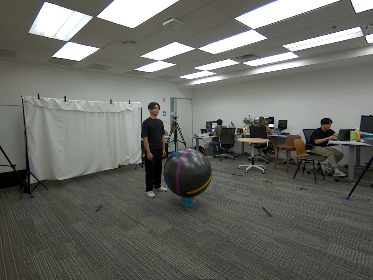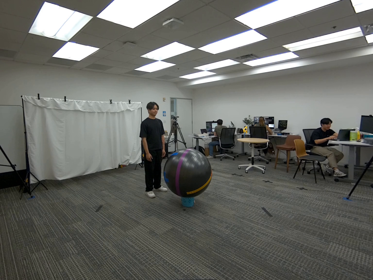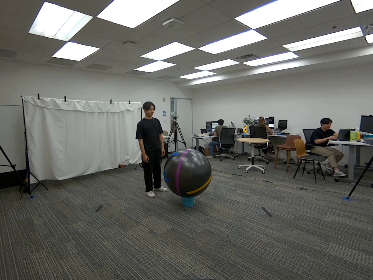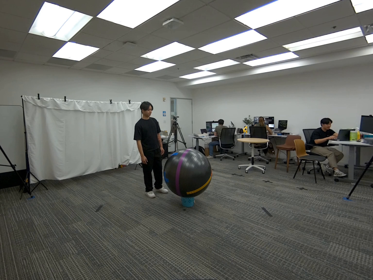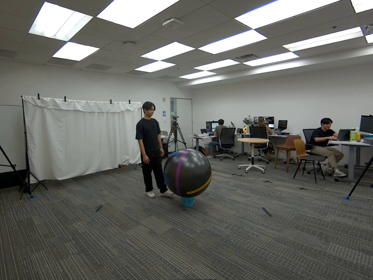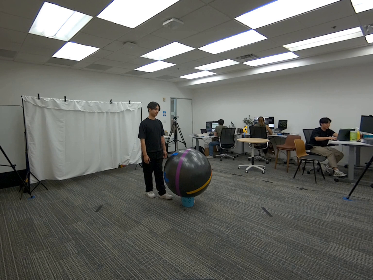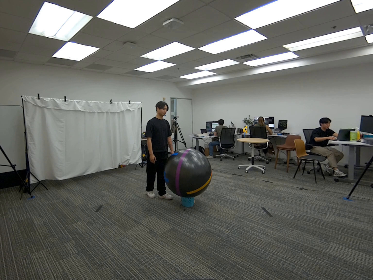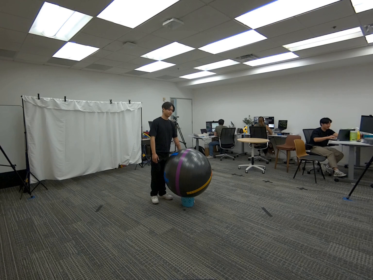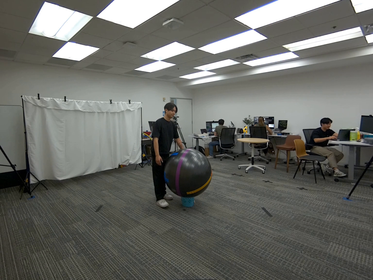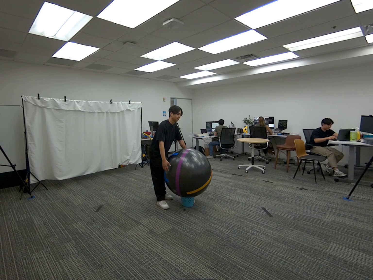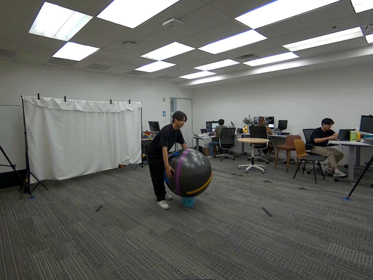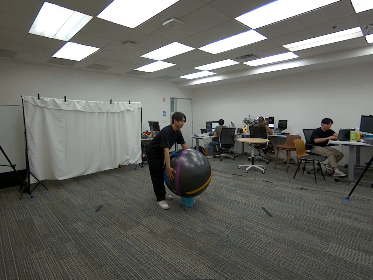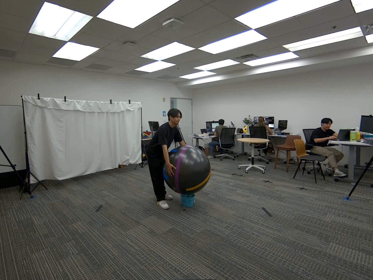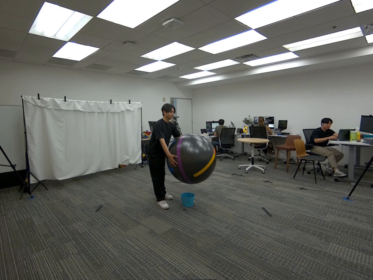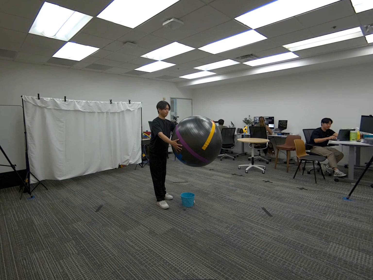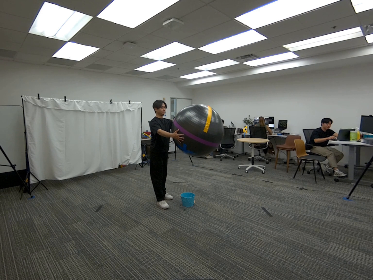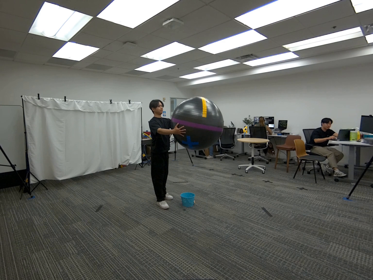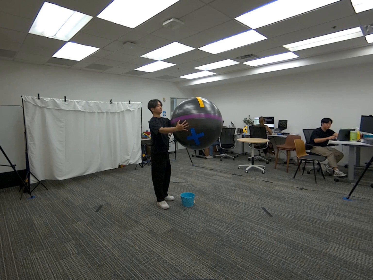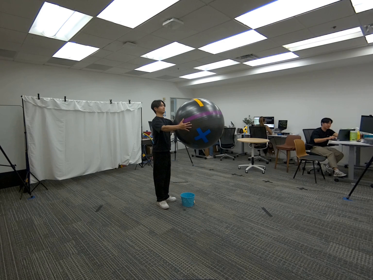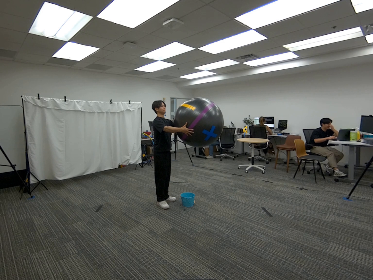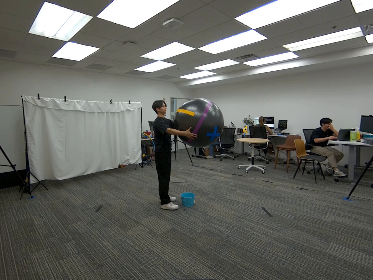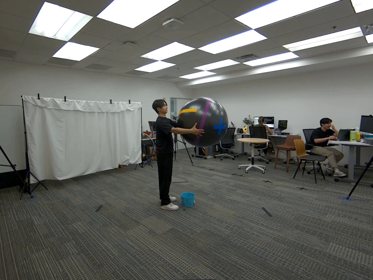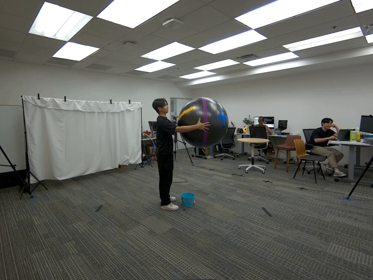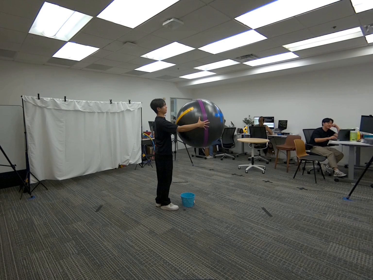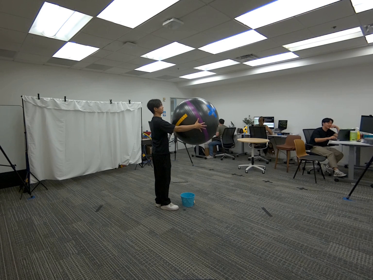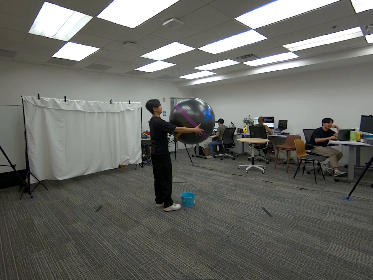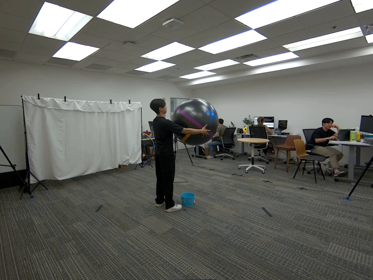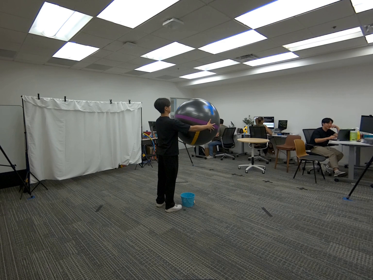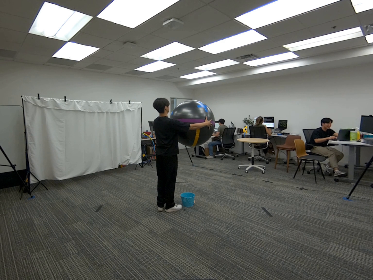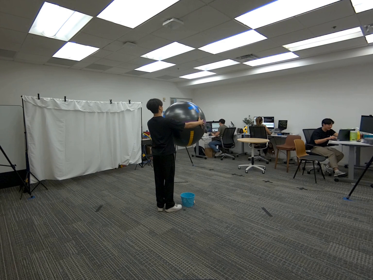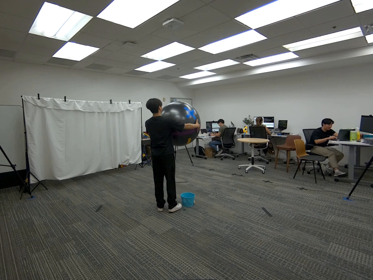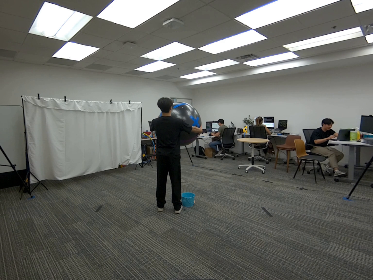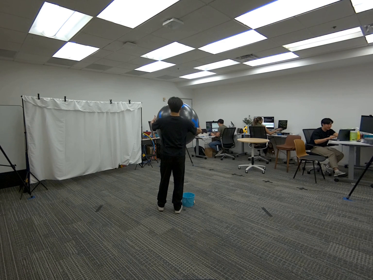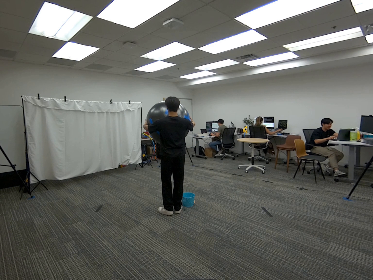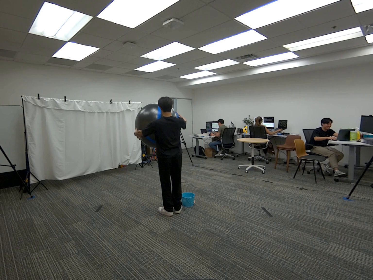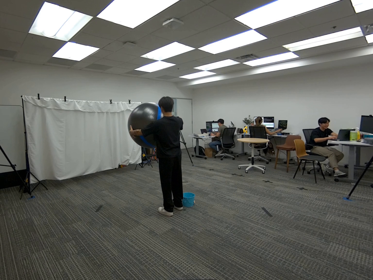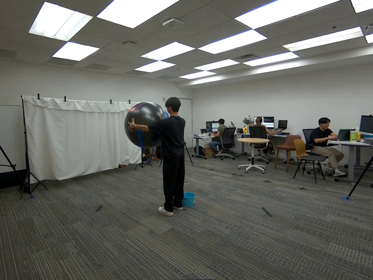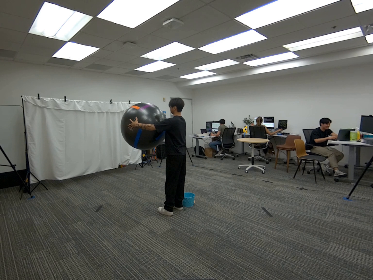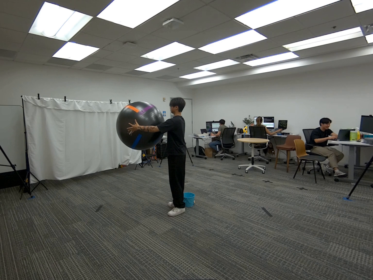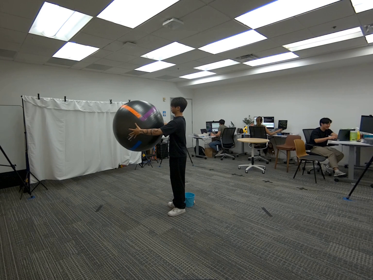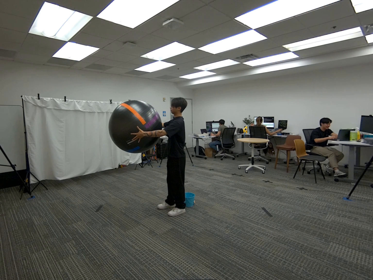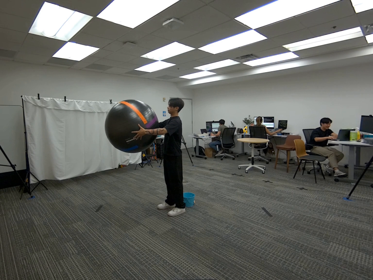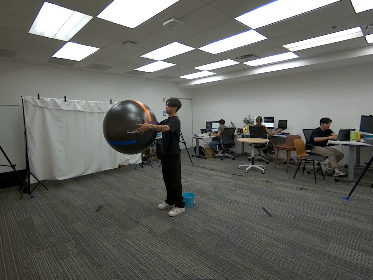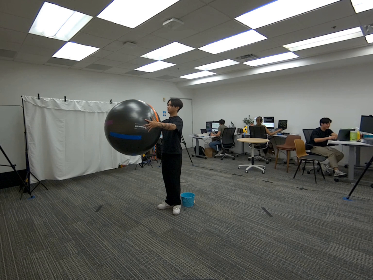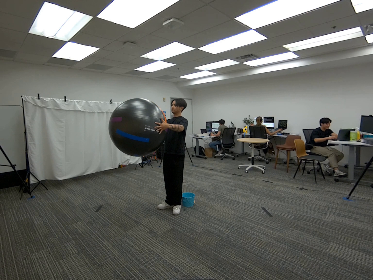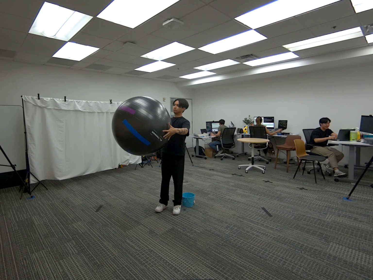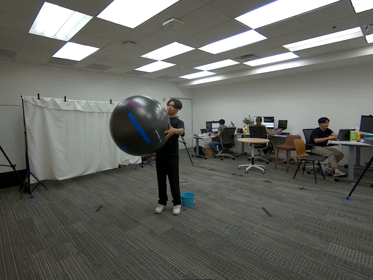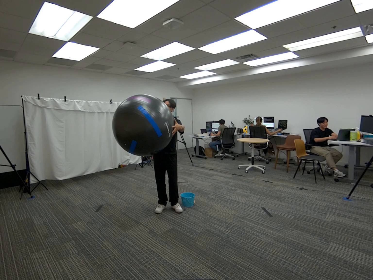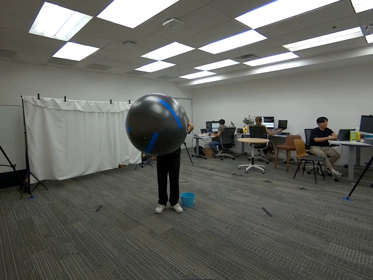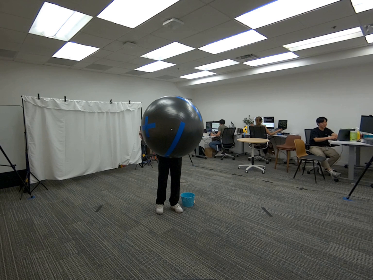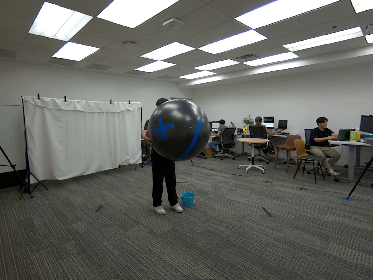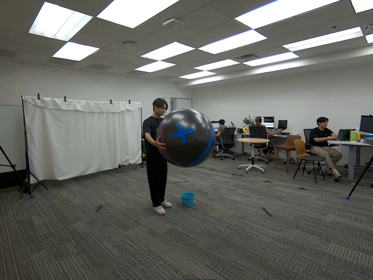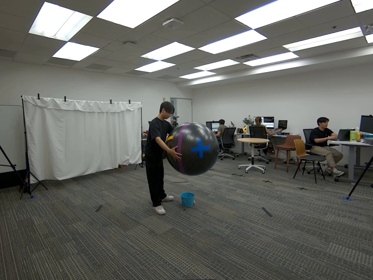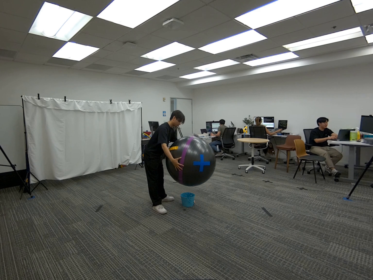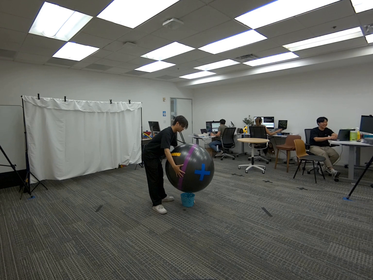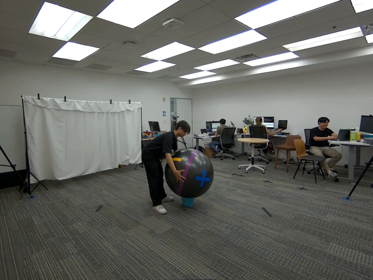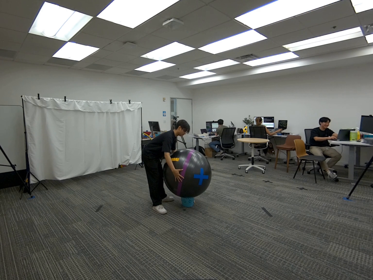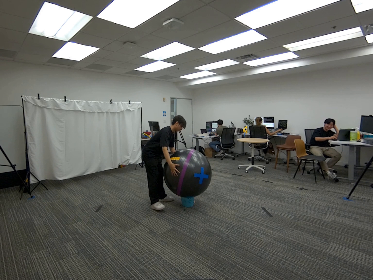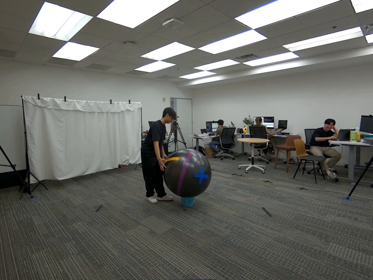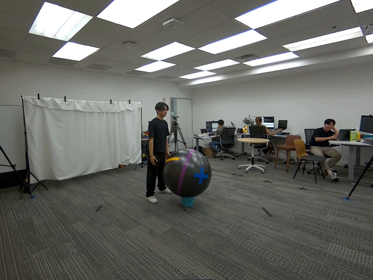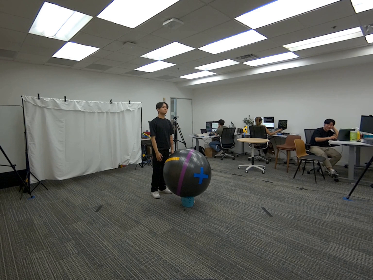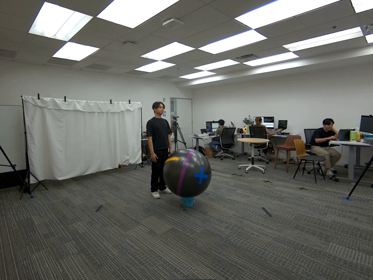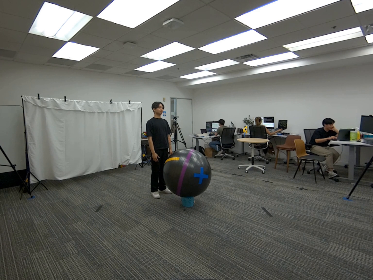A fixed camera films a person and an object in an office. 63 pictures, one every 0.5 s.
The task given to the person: Walk over to the yoga ball on the ground inside the blue basket and slowly rotate in midair within the bounding area try not to distort the shape.
